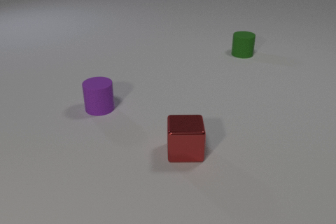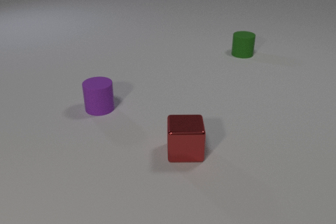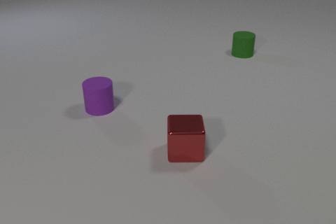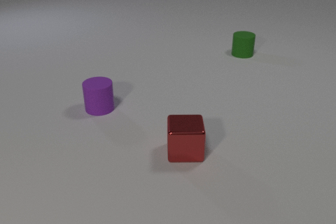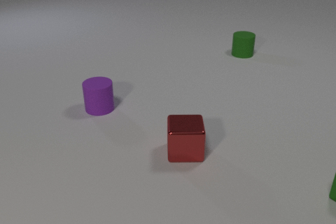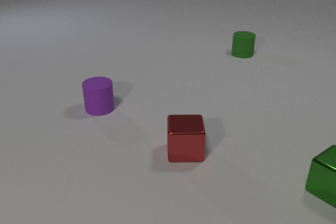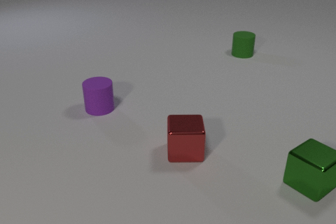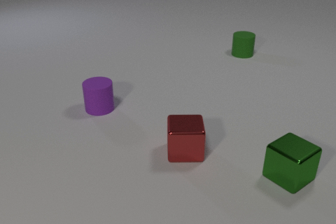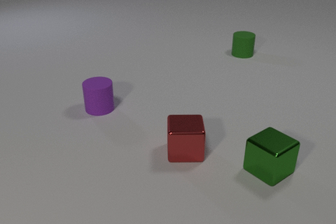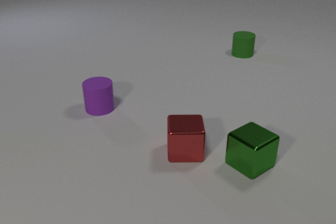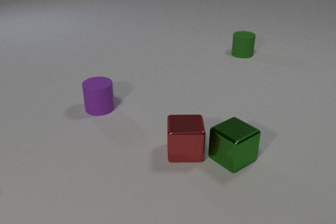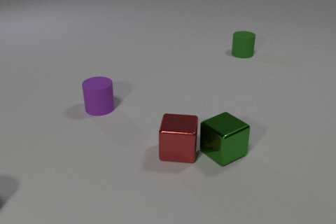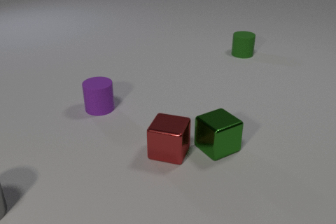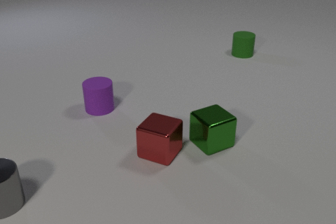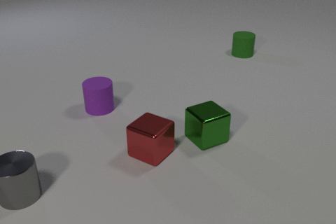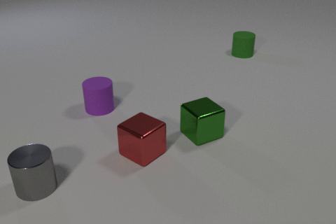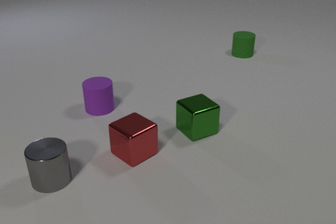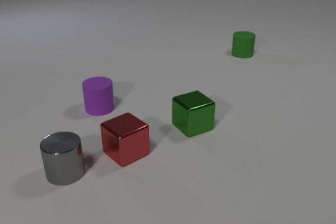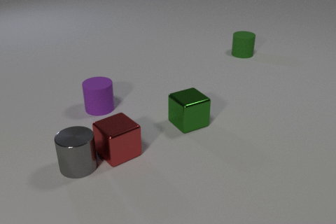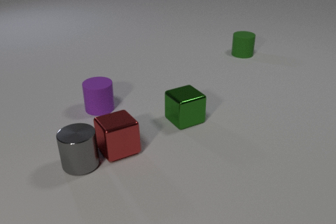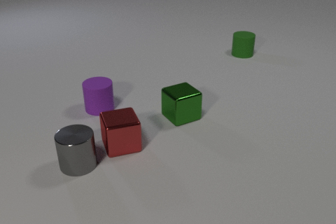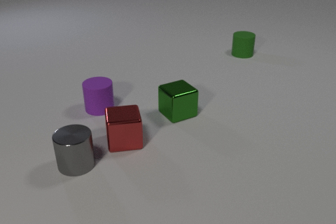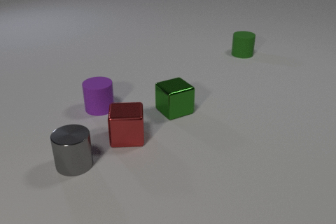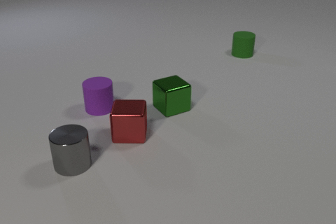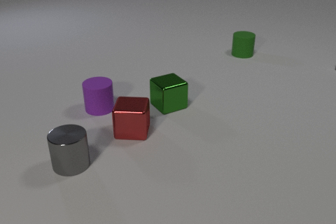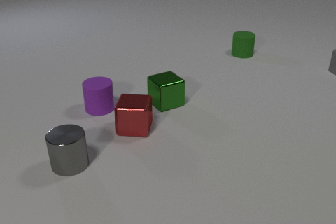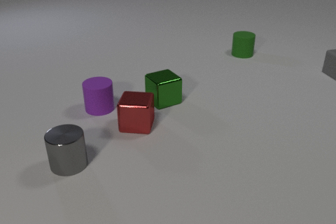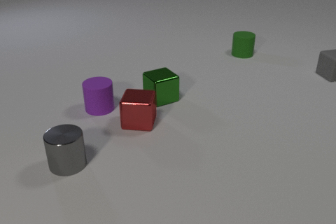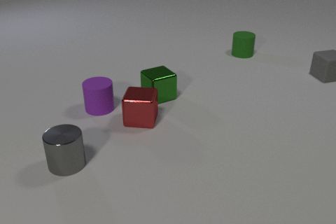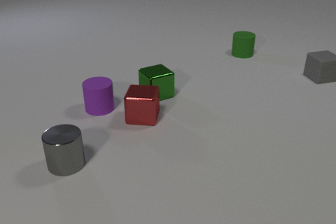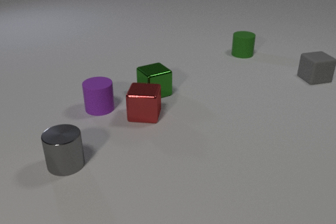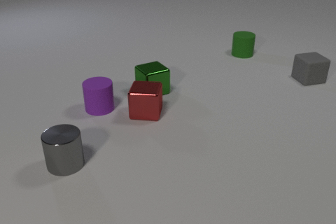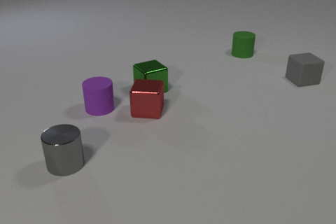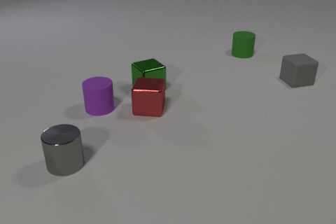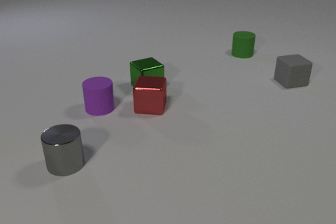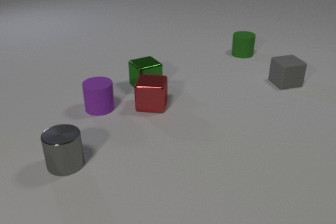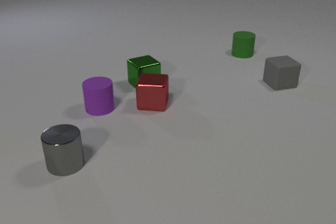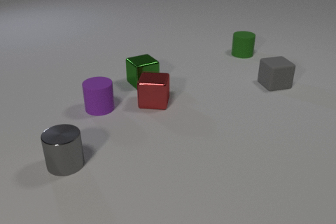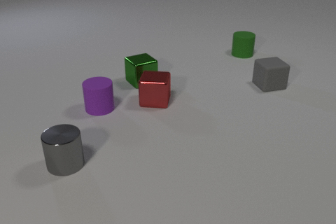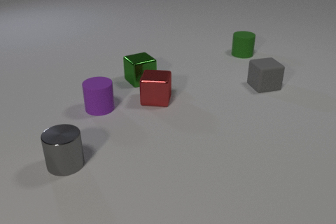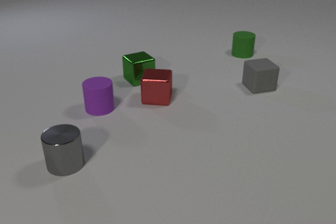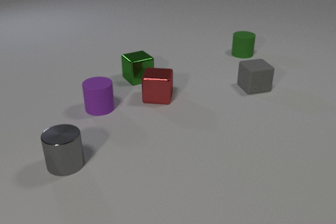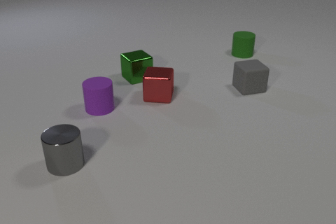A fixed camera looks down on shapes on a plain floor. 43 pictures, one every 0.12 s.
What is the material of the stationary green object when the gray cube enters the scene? rubber.
What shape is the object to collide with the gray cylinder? cube.
What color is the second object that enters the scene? gray.
0.00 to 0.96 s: The green metal cube comes in at the right edge, slides to the left.
0.96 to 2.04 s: The green metal cube slides to the left and away from the camera. The red metal cube slides to the left, spins so that its near face slides to the left, clockwise seen from above. The gray metal cylinder comes in at the left edge, slides to the right and away from the camera. The green metal cube and the red metal cube collide.
2.04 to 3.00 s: The green metal cube slides away from the camera and to the left. The red metal cube slides away from the camera, spins so that its near face slides to the left, clockwise seen from above. The gray metal cylinder slides away from the camera. The gray rubber cube comes in at the right edge, slides to the left and toward the camera. The red metal cube and the gray metal cylinder collide.
3.00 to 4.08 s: The green metal cube slides away from the camera and to the left. The red metal cube slides away from the camera. The gray rubber cube slides to the left and toward the camera.
4.08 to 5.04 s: The green metal cube slides away from the camera and to the left. The red metal cube slides away from the camera. The gray rubber cube slides to the left and toward the camera.
